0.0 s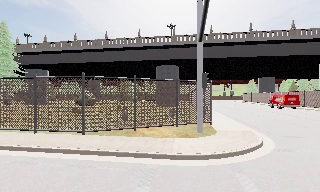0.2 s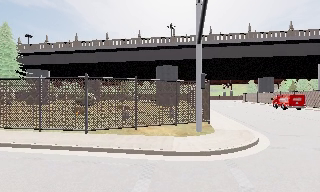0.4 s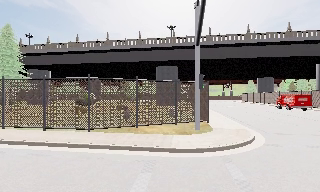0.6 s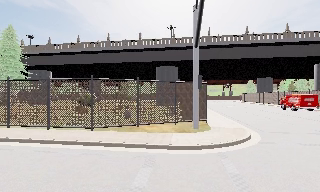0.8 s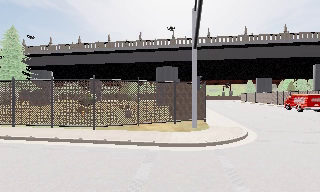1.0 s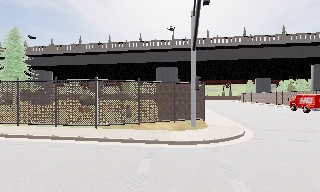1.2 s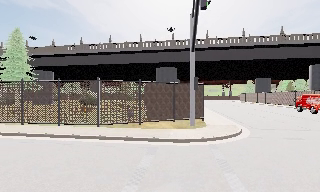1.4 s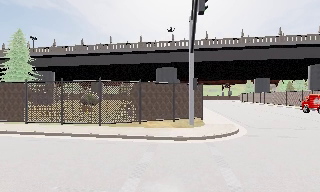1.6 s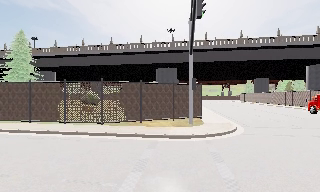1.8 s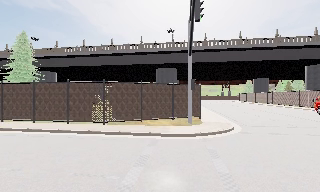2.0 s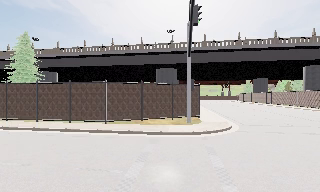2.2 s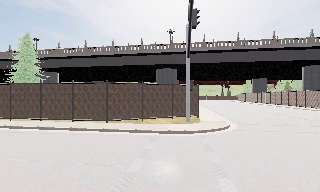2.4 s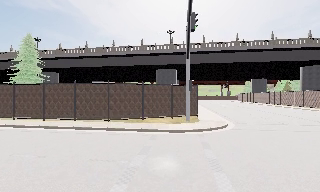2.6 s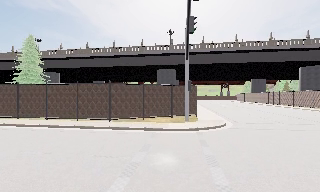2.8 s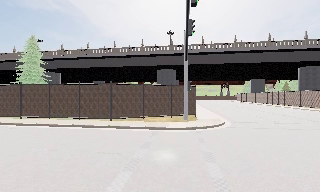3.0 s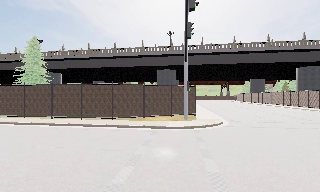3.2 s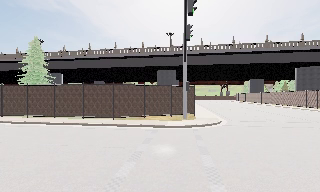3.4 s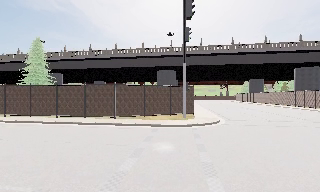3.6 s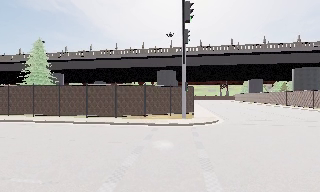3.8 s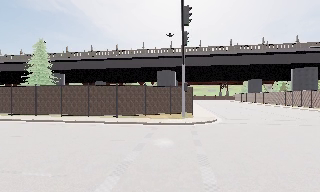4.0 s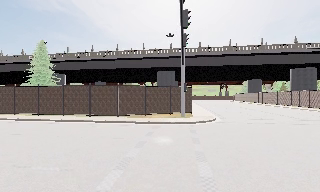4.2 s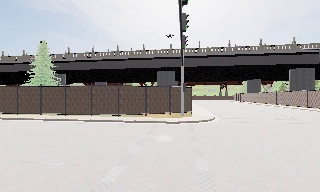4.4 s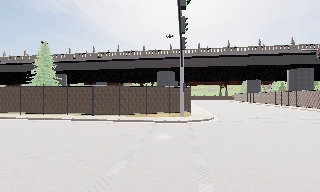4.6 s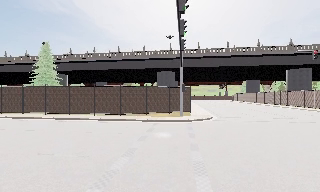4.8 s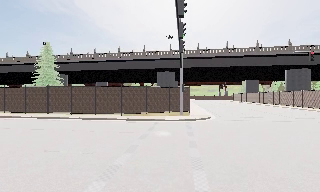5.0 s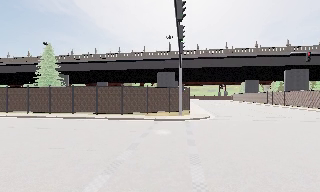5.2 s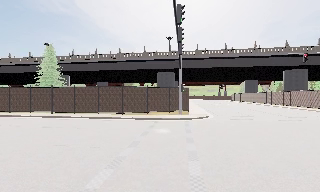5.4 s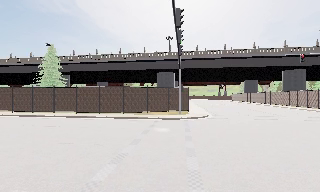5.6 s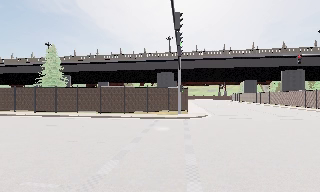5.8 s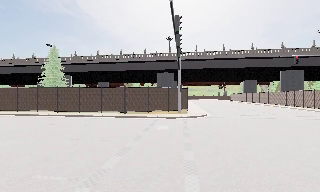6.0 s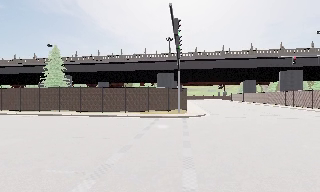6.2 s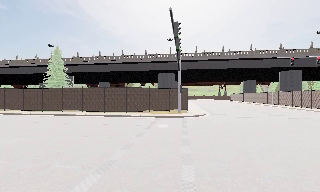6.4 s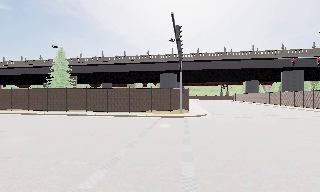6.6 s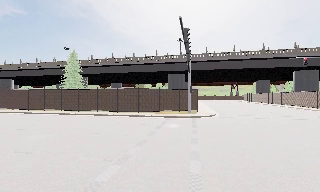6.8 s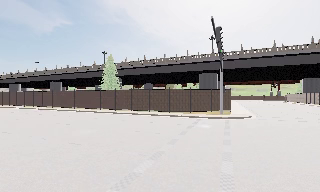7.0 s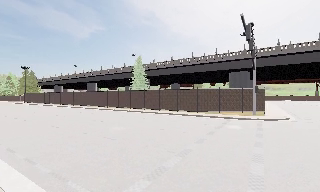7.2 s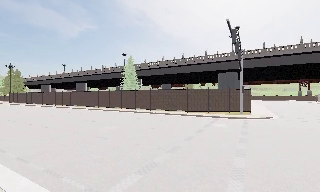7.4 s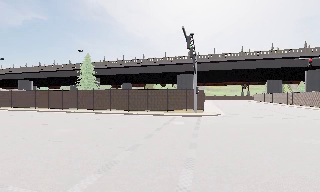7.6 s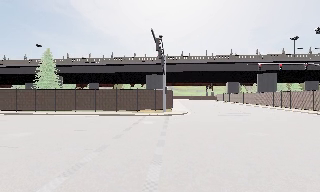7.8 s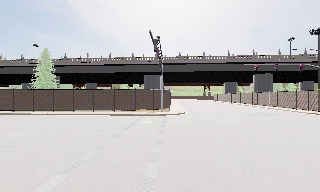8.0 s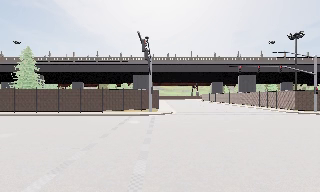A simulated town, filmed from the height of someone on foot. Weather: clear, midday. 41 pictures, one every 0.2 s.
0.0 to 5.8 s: The camera travels backward, about 10 m, so what stands in front gets smaller.
5.8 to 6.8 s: The camera pans to its left, which is counterclockwise from overhead, by about 15 degrees. It travels backward, about 1.5 m, so what stands in front gets smaller.
6.8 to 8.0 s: The camera swings to its right by about 25 degrees, and the scene slides to the left. It travels backward, about 1.5 m, so what stands in front gets smaller.
The film runs backward here.
